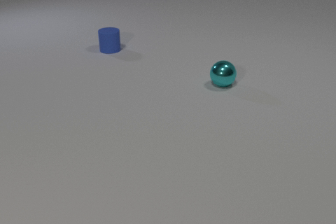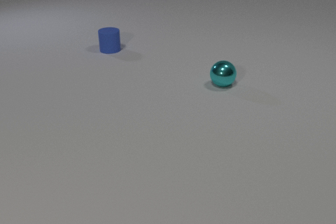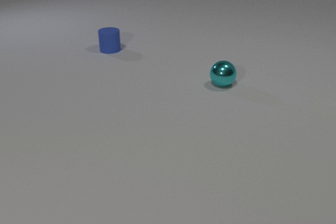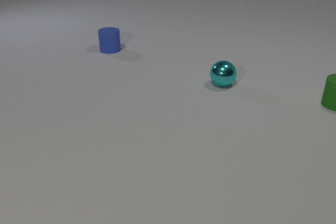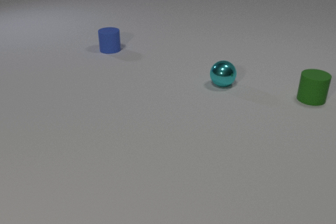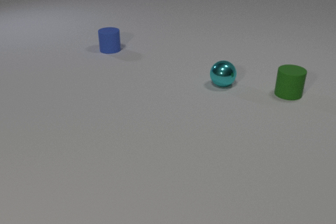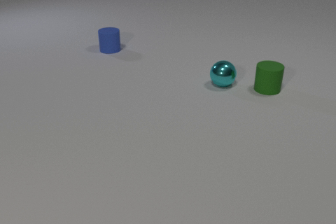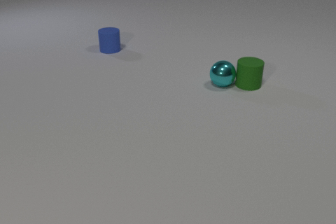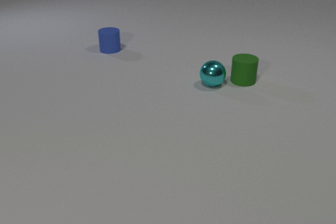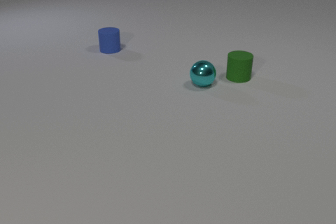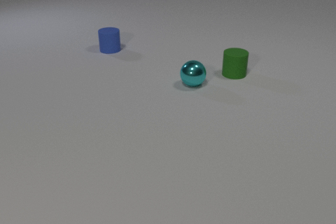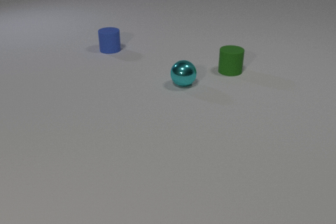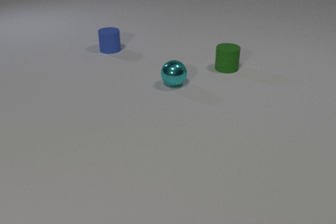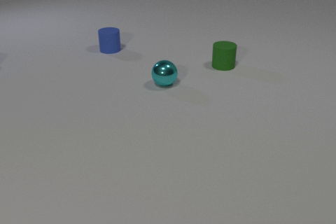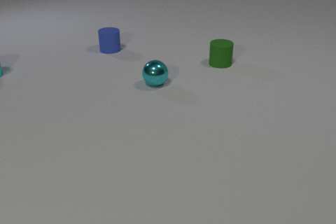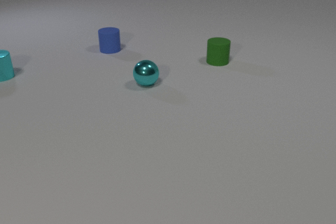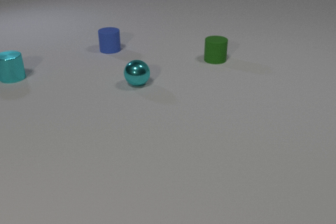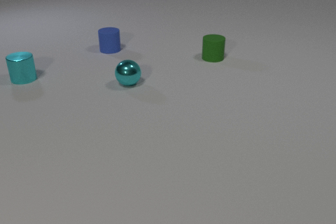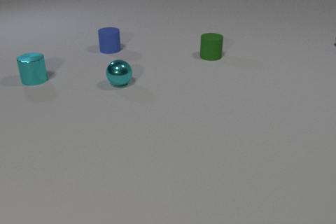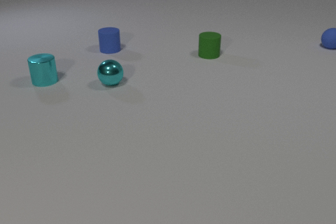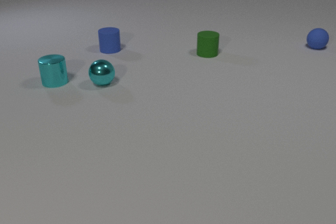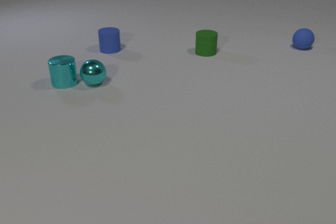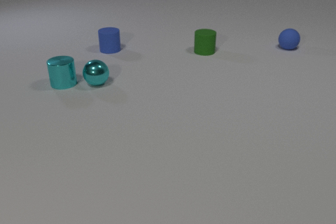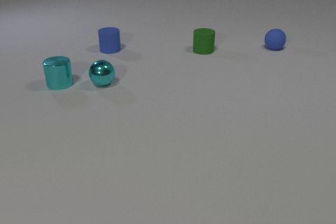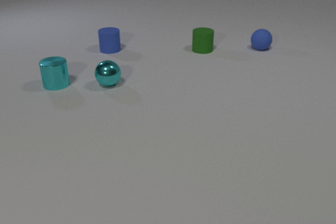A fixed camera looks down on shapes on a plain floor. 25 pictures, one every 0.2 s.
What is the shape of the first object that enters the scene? cylinder.
How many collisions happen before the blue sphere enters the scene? 1.
What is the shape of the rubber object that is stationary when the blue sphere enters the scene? cylinder.
0.0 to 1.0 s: The green rubber cylinder comes in at the right edge, slides to the left.
1.0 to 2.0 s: The green rubber cylinder slides to the left and away from the camera. The cyan metal sphere rolls to the left. The green rubber cylinder and the cyan metal sphere collide.
2.0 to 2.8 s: The green rubber cylinder slides away from the camera and to the left. The cyan metal sphere rolls to the left. The cyan metal cylinder comes in at the left edge.
2.8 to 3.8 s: The green rubber cylinder slides away from the camera and to the left. The cyan metal sphere rolls to the left. The blue rubber sphere comes in at the right edge, rolls to the left and toward the camera. The cyan metal cylinder slides to the right and toward the camera.
3.8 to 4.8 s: The green rubber cylinder slides away from the camera and to the left. The cyan metal sphere moves, and ends about where it began. The blue rubber sphere rolls to the left. The cyan metal cylinder slides toward the camera and to the right. The cyan metal sphere and the cyan metal cylinder collide.
